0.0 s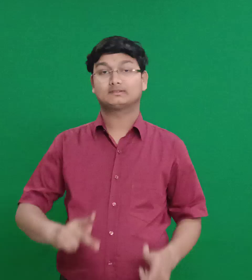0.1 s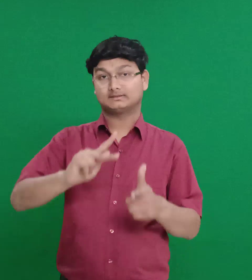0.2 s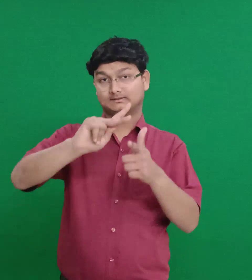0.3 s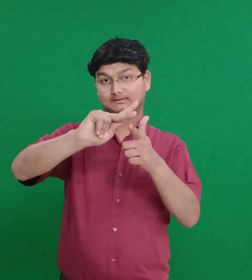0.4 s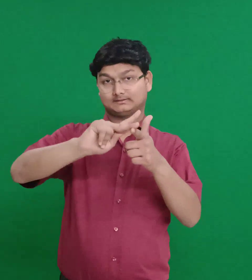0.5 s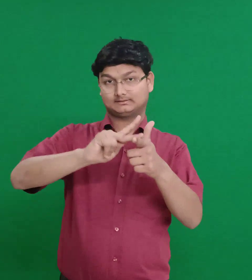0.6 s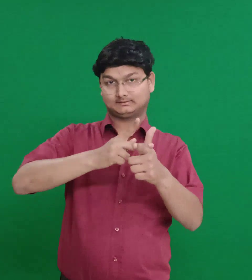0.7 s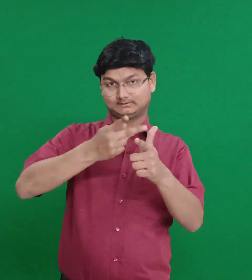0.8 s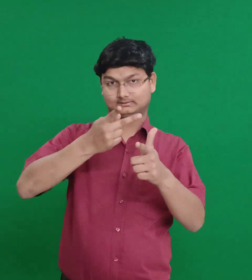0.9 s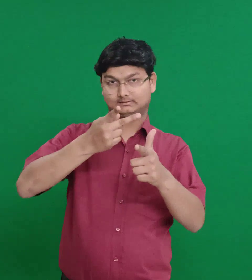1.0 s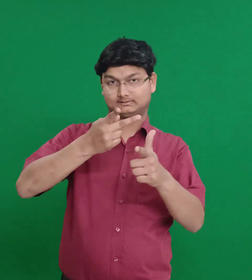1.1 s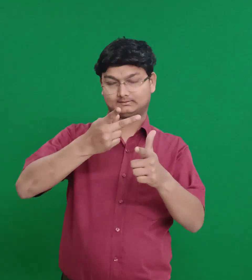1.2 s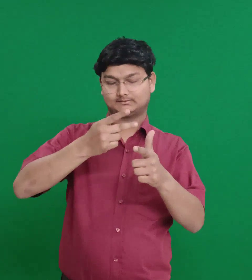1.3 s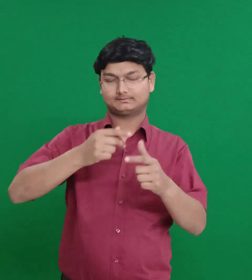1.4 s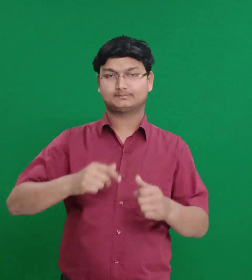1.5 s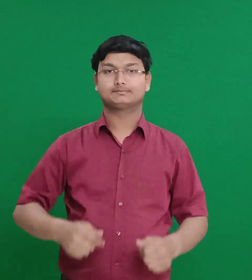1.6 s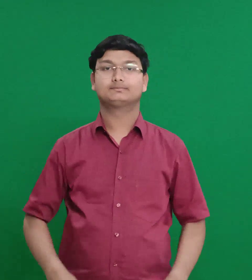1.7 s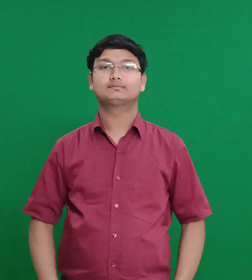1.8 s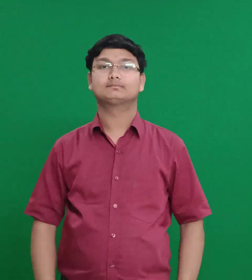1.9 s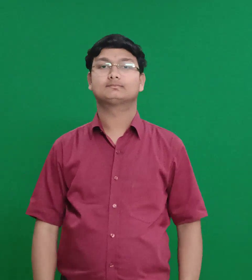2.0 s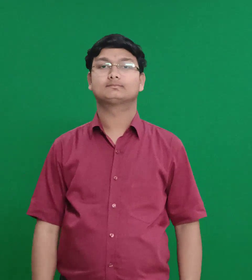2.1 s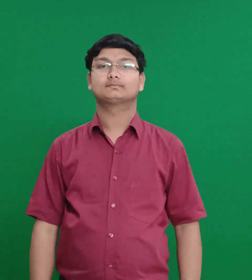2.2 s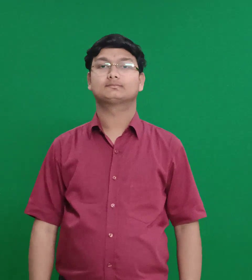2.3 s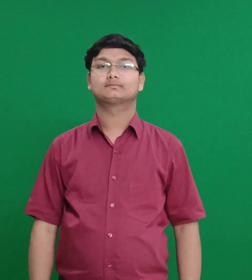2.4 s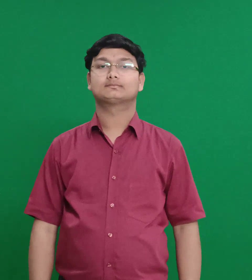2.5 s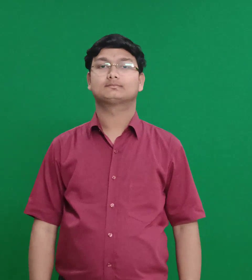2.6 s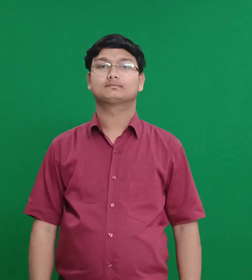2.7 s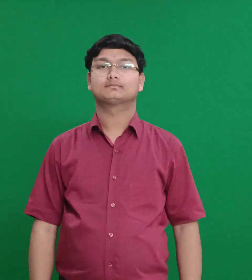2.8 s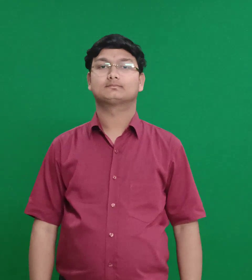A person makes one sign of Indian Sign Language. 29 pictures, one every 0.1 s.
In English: jozadak
